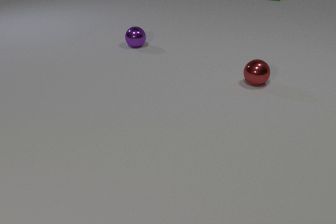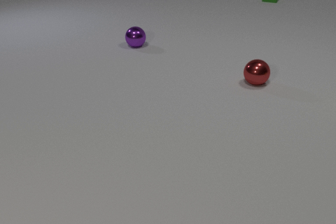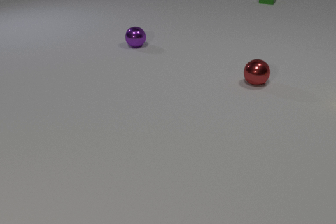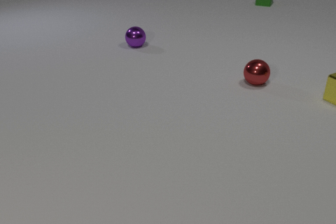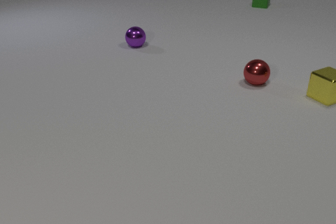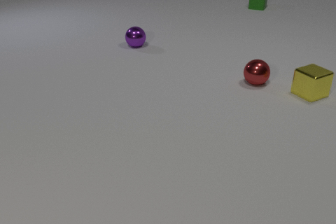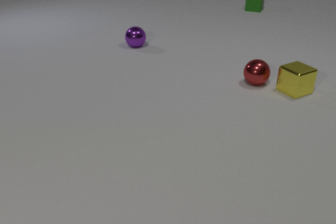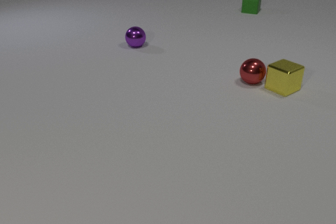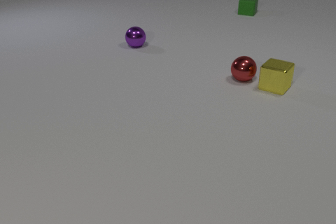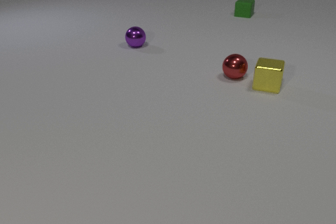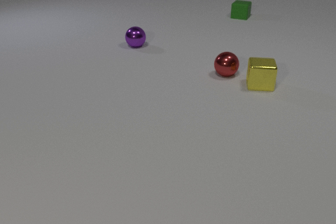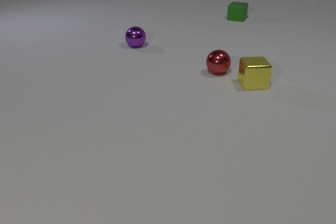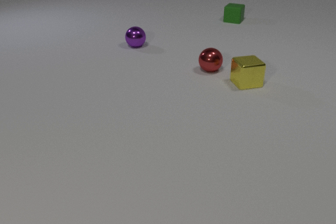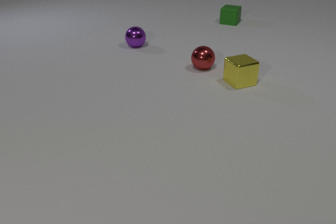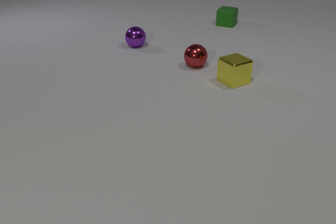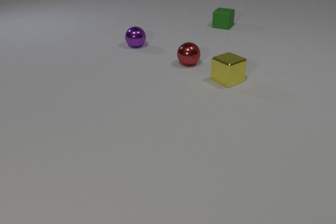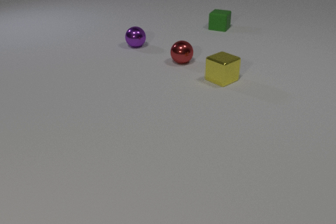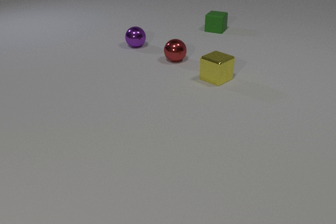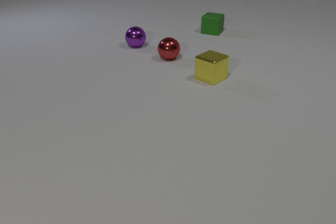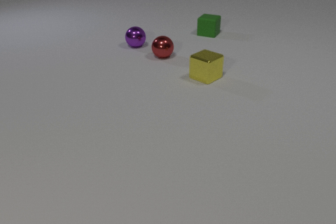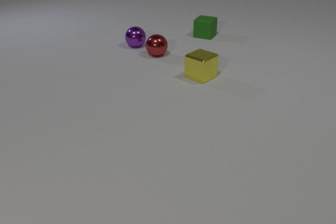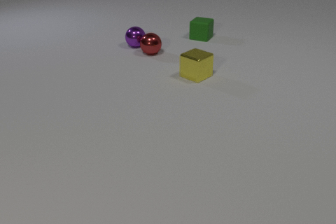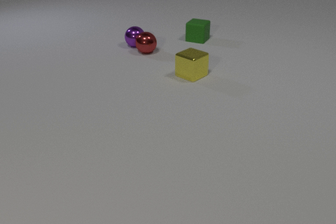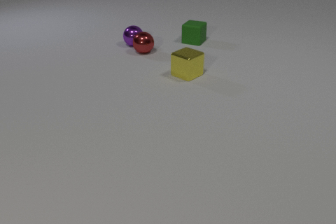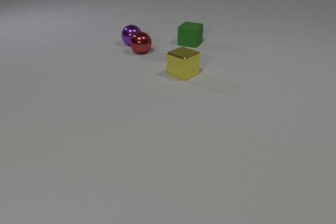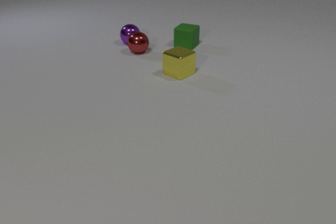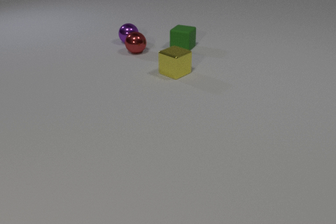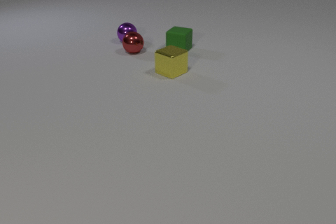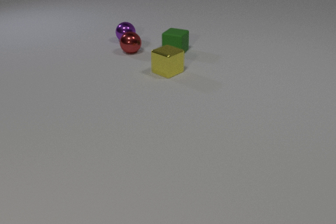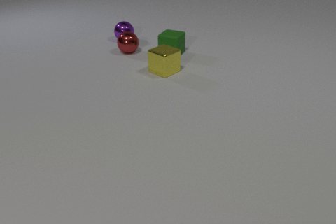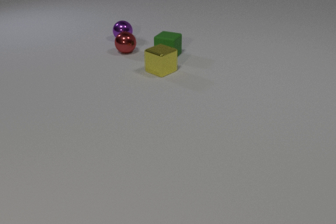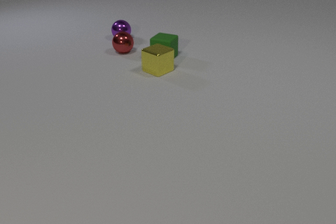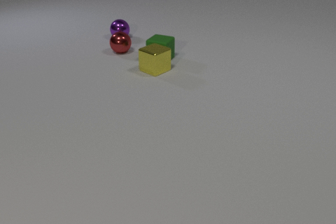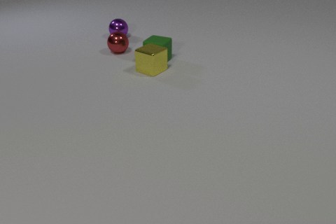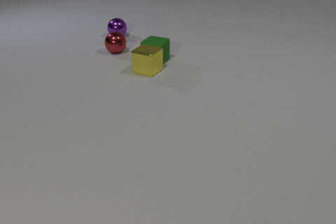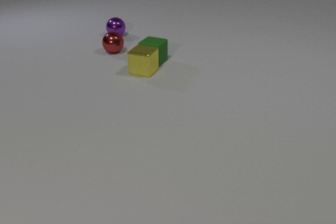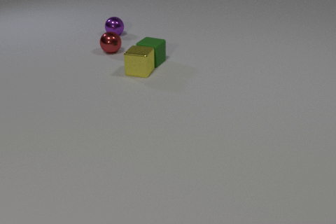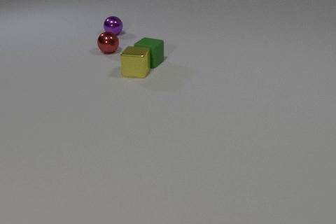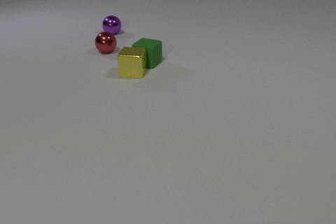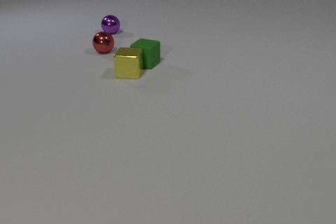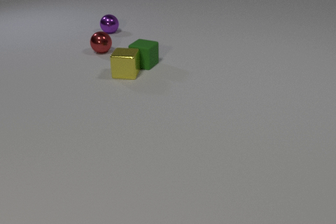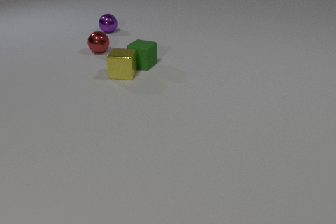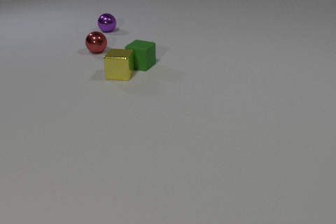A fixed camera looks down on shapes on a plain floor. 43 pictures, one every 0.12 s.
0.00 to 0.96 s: The yellow metal cube comes in at the right edge, slides to the left, spins counterclockwise seen from above by about 30 degrees, its near face sliding to the right. The red metal sphere rolls to the left and away from the camera. The green rubber cube slides toward the camera and to the left. The yellow metal cube and the red metal sphere collide.
0.96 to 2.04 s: The yellow metal cube slides to the left, spins so that its near face slides to the right, counterclockwise seen from above. The red metal sphere rolls to the left and away from the camera. The green rubber cube slides toward the camera and to the left.
2.04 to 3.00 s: The yellow metal cube slides to the left. The red metal sphere rolls to the left and away from the camera. The green rubber cube slides toward the camera and to the left. The purple metal sphere rolls away from the camera and to the left. The red metal sphere and the purple metal sphere collide.
3.00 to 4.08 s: The yellow metal cube slides to the left. The red metal sphere rolls to the left. The green rubber cube slides toward the camera and to the left. The purple metal sphere rolls away from the camera and to the left. The yellow metal cube and the green rubber cube collide.
4.08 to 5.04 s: The yellow metal cube slides to the left, spins counterclockwise seen from above by about 15 degrees, its near face sliding to the right. The red metal sphere rolls to the left. The green rubber cube slides to the left and toward the camera. The purple metal sphere rolls away from the camera and to the left.
What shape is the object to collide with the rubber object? cube.
How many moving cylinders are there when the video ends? 0.
How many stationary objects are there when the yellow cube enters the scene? 2.
